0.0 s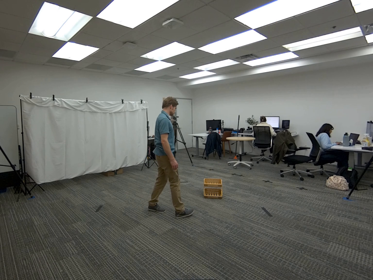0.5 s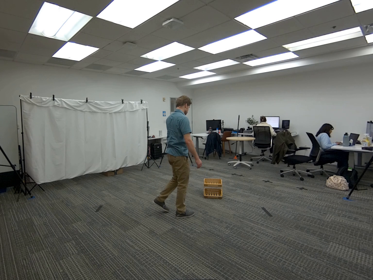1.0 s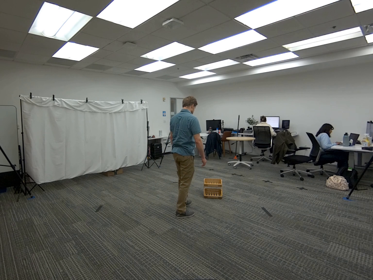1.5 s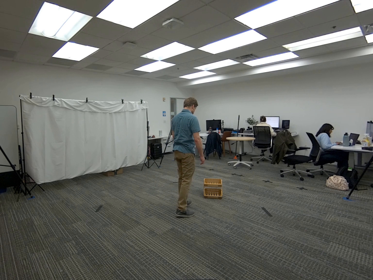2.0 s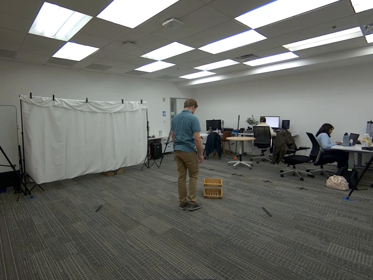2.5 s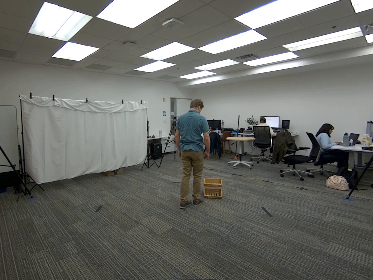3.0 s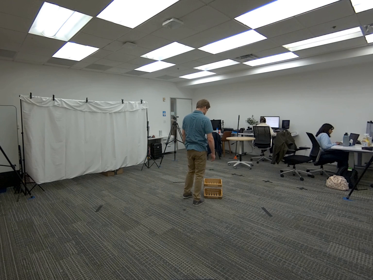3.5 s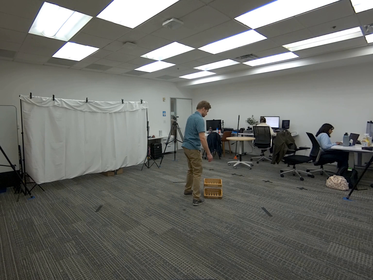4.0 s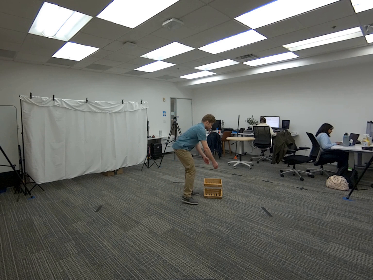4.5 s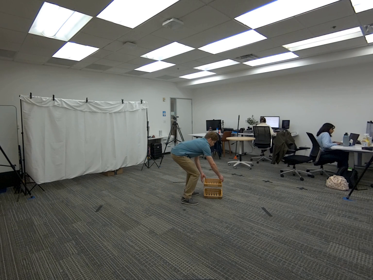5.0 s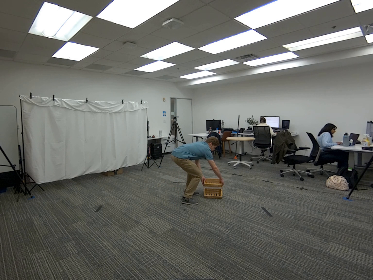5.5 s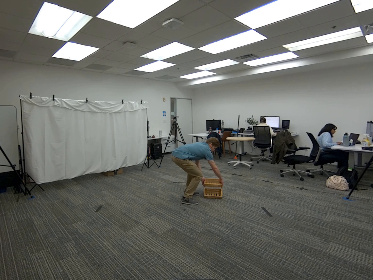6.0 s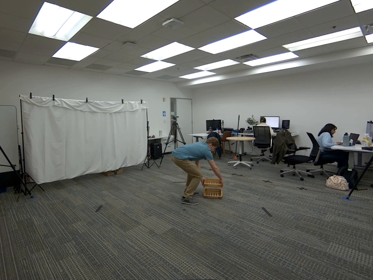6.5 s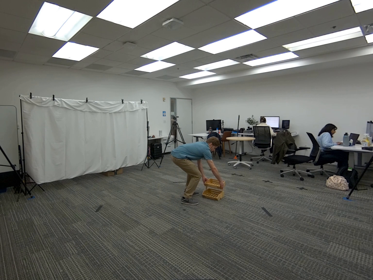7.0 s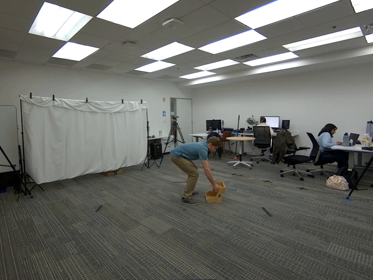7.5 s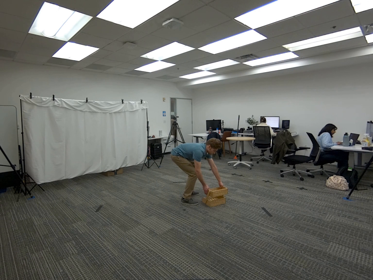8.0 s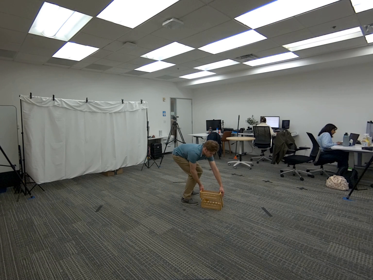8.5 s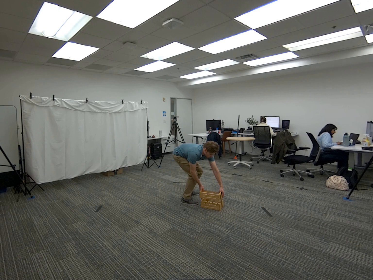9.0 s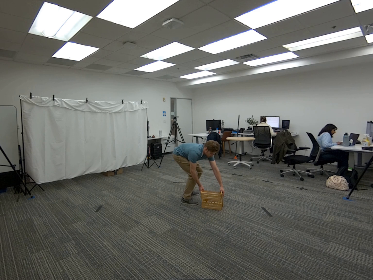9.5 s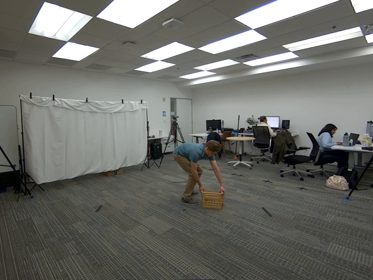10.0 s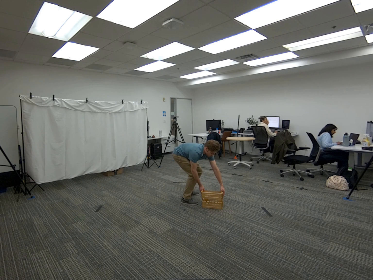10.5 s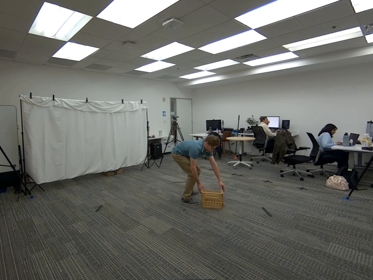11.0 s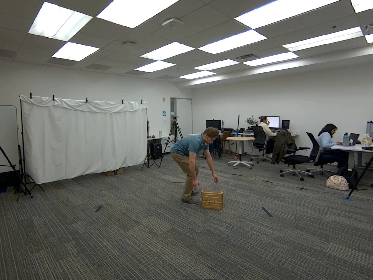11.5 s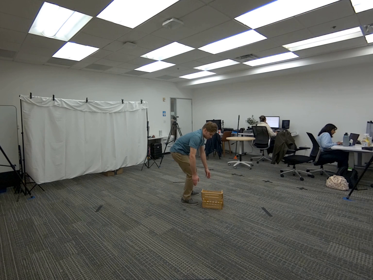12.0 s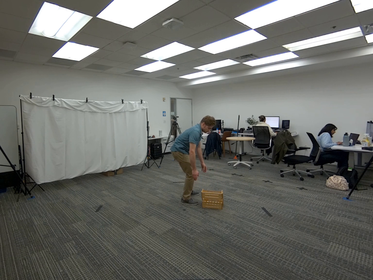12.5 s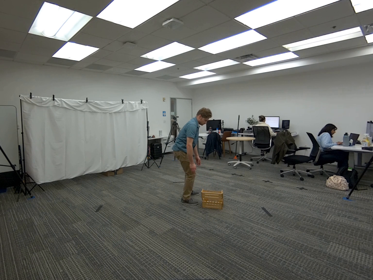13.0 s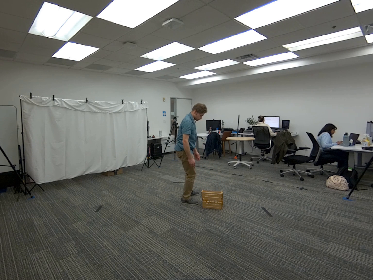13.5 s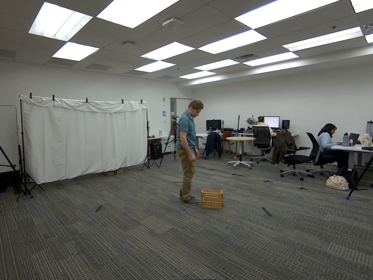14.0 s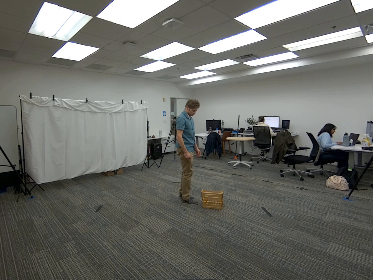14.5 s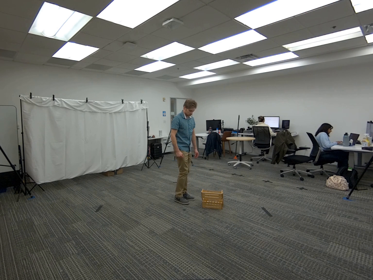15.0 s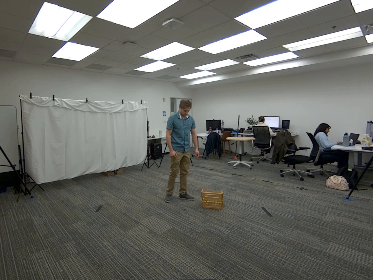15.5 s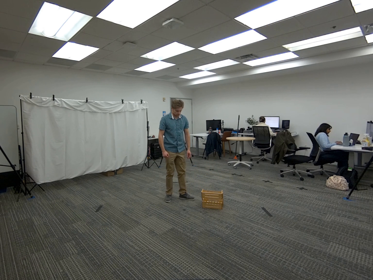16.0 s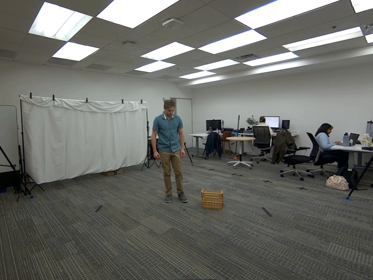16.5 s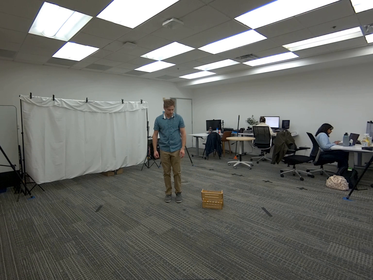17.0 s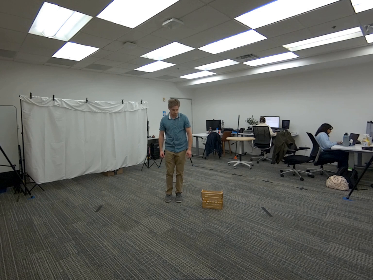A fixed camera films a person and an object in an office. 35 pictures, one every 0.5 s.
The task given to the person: Walk over to the wooden crate and rotate the wooden crate 180°.
